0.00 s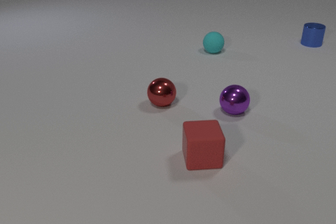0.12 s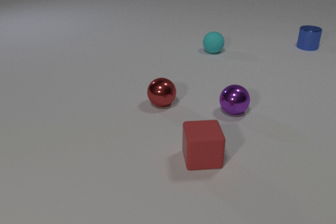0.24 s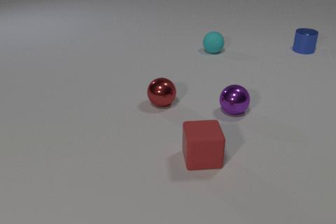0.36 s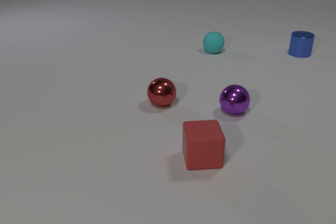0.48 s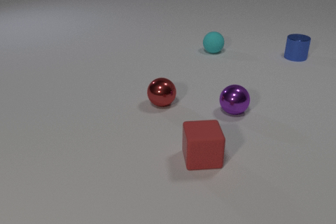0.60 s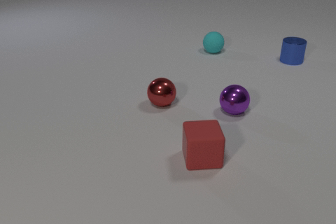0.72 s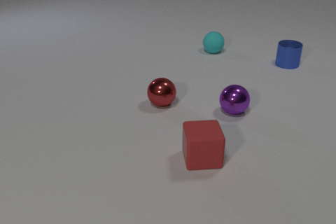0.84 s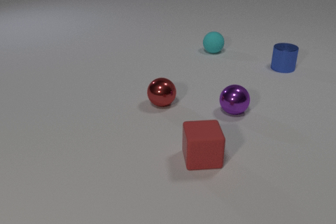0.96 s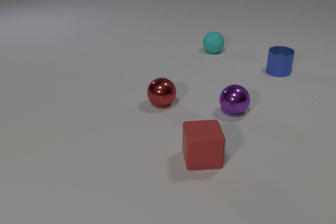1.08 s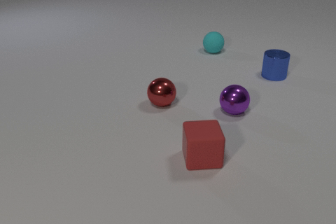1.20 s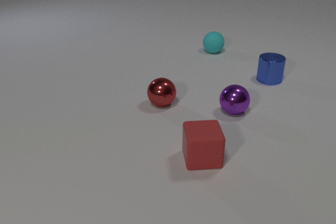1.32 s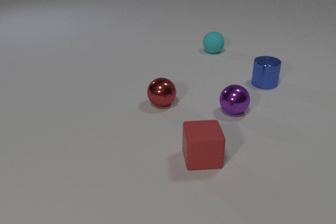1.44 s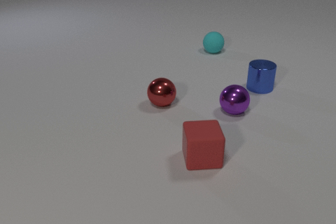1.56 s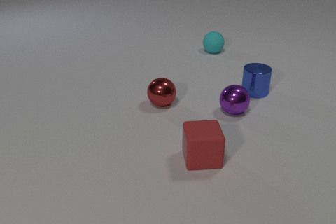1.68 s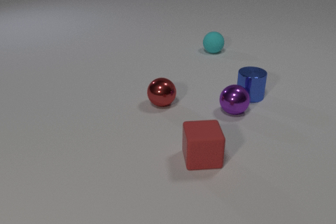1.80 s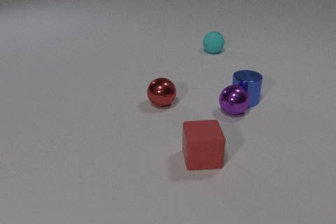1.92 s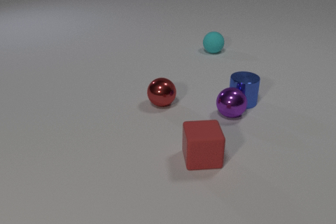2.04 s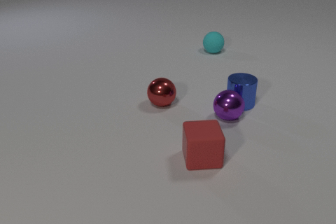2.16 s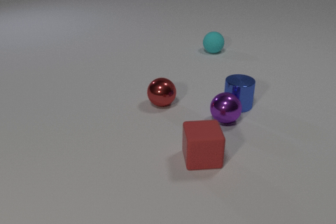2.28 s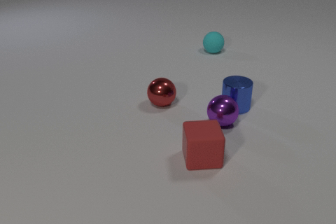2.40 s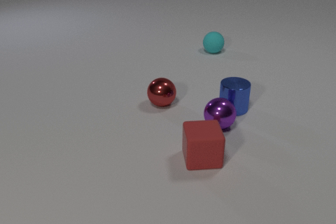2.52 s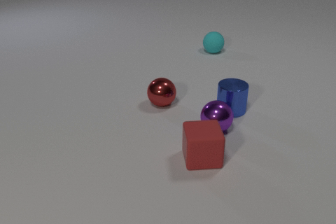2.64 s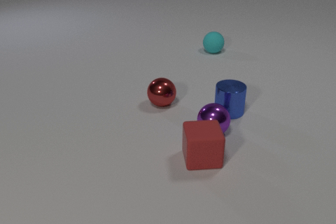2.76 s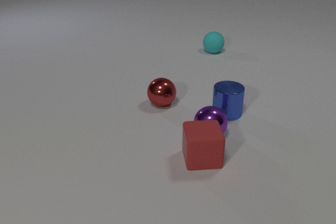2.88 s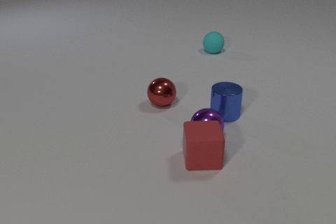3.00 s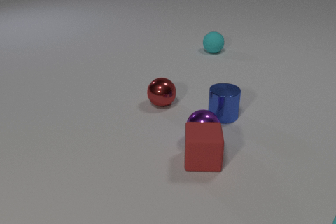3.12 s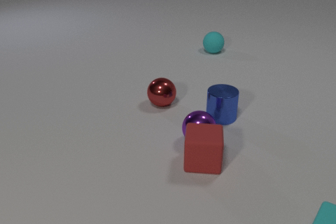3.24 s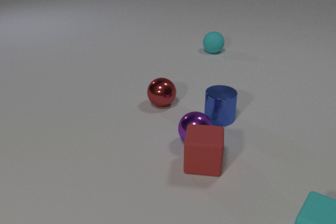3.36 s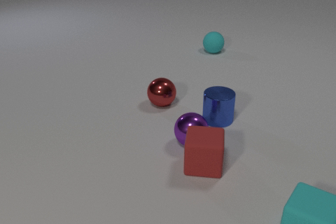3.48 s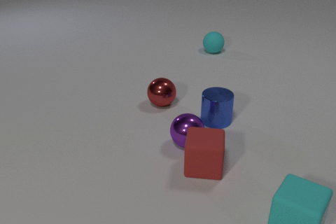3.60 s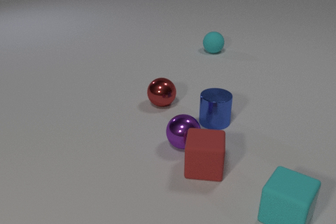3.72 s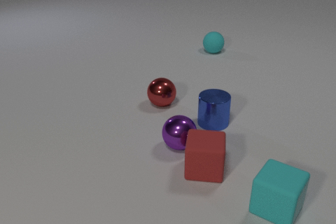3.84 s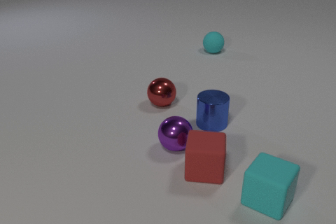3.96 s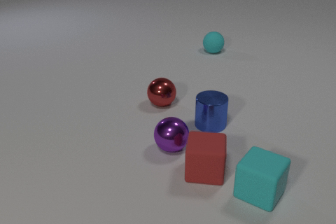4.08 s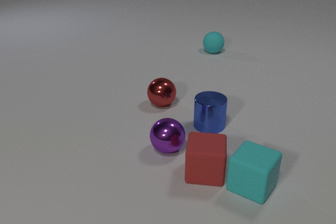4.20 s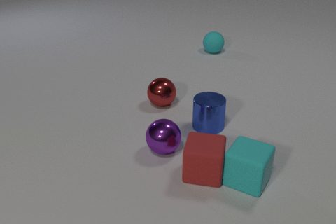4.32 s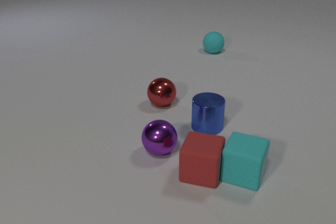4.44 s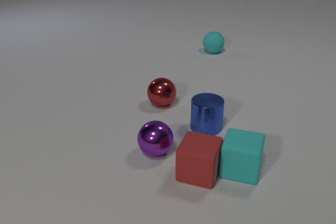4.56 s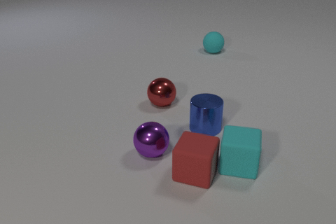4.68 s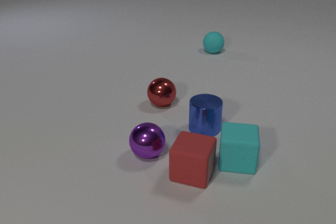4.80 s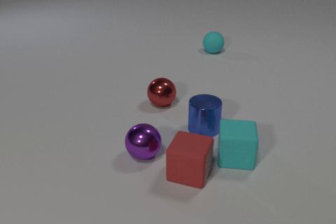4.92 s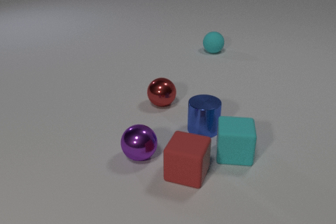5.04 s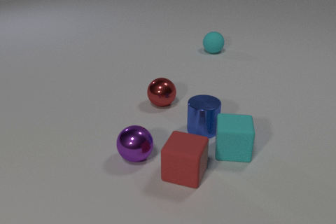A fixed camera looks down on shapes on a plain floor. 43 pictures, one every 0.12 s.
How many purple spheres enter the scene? 0.
How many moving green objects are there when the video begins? 0.
What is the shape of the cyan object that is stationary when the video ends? sphere.
0.00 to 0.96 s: The blue metal cylinder slides toward the camera.
0.96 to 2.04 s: The blue metal cylinder slides toward the camera and to the left. The purple metal sphere rolls toward the camera. The blue metal cylinder and the purple metal sphere collide.
2.04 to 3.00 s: The blue metal cylinder slides toward the camera and to the left. The purple metal sphere rolls toward the camera and to the left. The purple metal sphere and the red rubber cube collide.
3.00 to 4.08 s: The blue metal cylinder slides toward the camera and to the left. The purple metal sphere rolls to the left and toward the camera. The cyan rubber cube slides to the left and away from the camera. The red rubber cube slides toward the camera.
4.08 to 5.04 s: The blue metal cylinder slides toward the camera. The purple metal sphere rolls to the left and toward the camera. The cyan rubber cube slides away from the camera, spins counterclockwise seen from above by about 30 degrees, its near face sliding to the right. The red rubber cube slides to the left. The cyan rubber cube and the red rubber cube collide.
